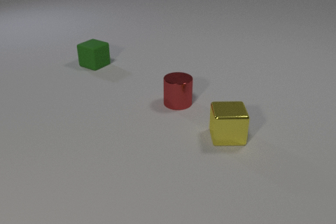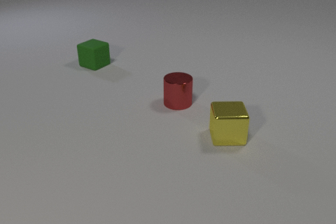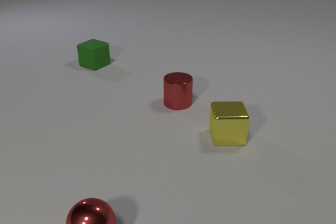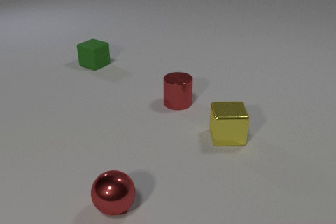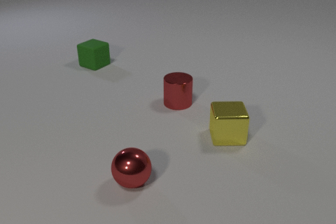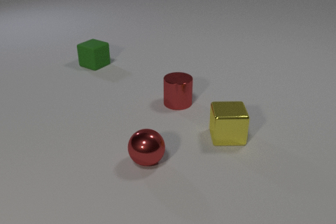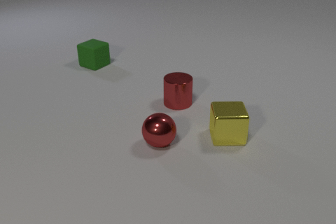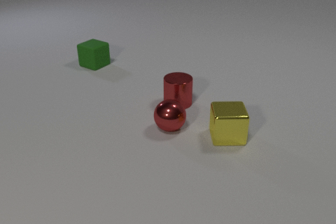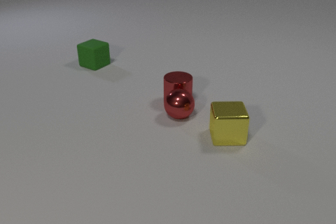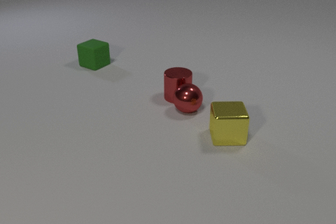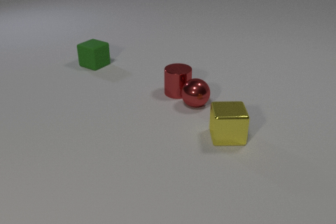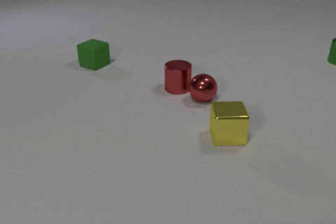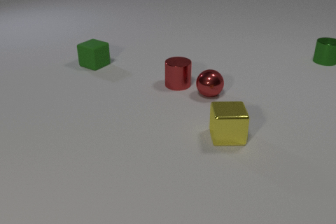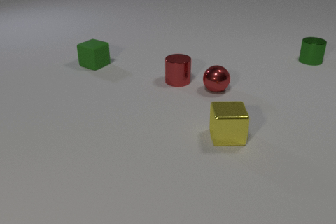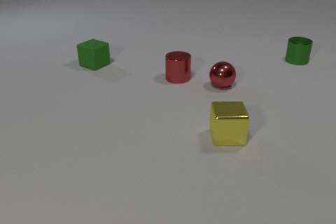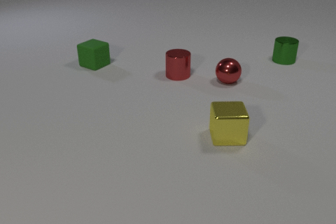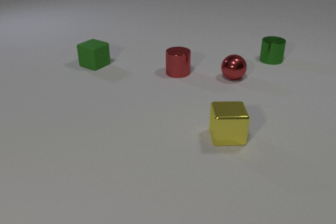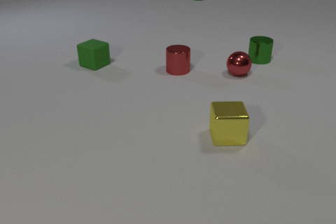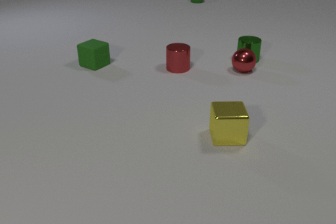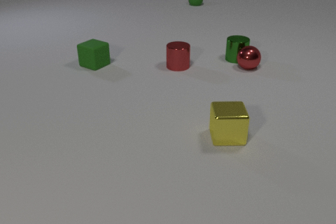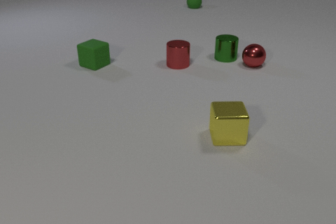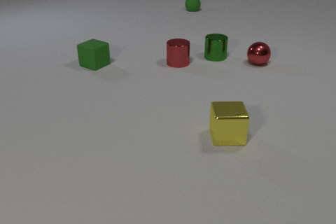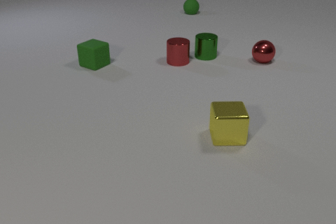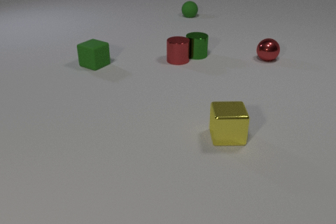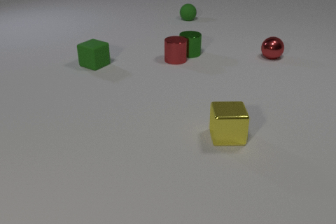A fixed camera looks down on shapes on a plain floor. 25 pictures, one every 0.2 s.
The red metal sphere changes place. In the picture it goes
away from the camera.
The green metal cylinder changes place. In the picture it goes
to the left.
0.0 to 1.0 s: The red metal sphere comes in at the bottom edge, rolls away from the camera and to the right.
1.0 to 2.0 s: The red metal sphere rolls away from the camera and to the right. The red metal cylinder slides away from the camera. The red metal sphere and the red metal cylinder collide.
2.0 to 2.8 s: The red metal sphere rolls away from the camera and to the right. The red metal cylinder slides away from the camera. The green metal cylinder comes in at the right edge, slides to the left.
2.8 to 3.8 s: The red metal sphere rolls away from the camera and to the right. The red metal cylinder slides away from the camera. The green metal cylinder slides to the left. The green rubber sphere comes in at the top edge, rolls toward the camera. The red metal sphere and the green metal cylinder collide.
3.8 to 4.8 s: The red metal sphere rolls away from the camera and to the right. The red metal cylinder slides away from the camera. The green metal cylinder slides to the left. The green rubber sphere rolls toward the camera. The red metal cylinder and the green metal cylinder collide.
What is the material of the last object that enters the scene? rubber.
What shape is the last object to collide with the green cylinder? cylinder.
What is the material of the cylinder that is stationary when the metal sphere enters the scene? metal.
